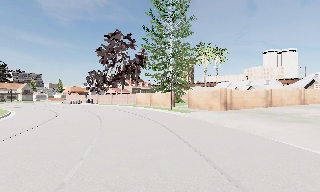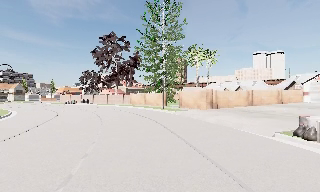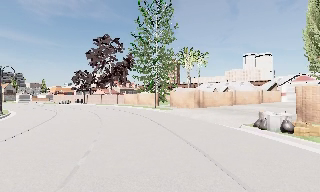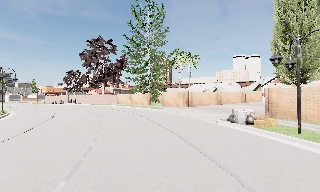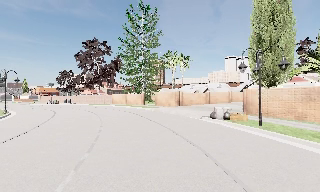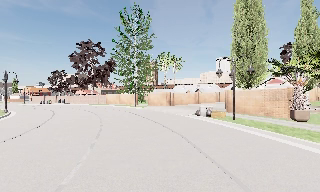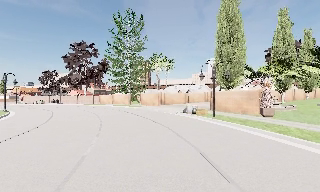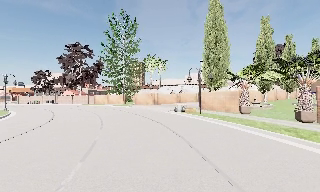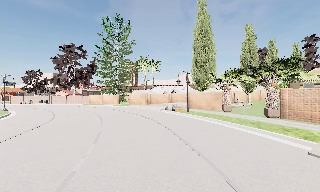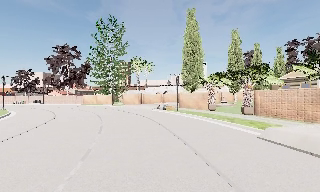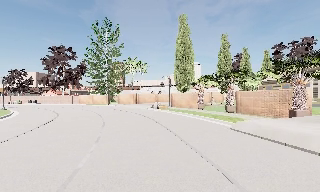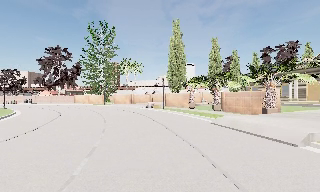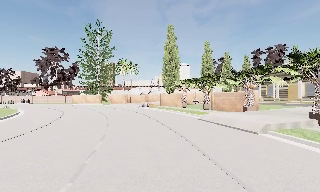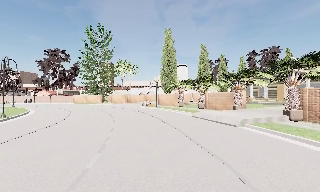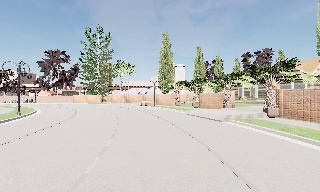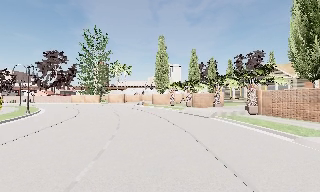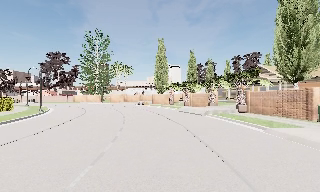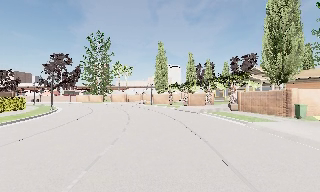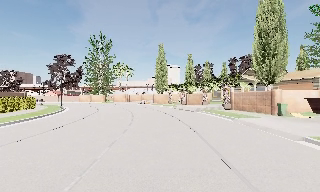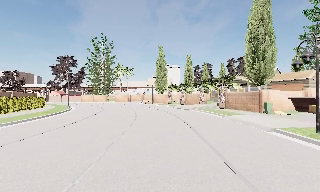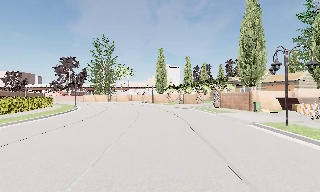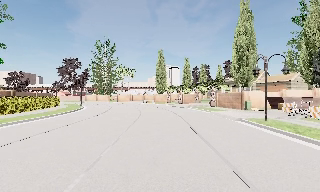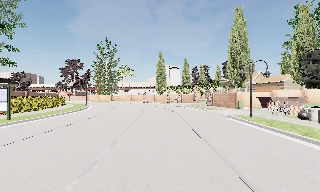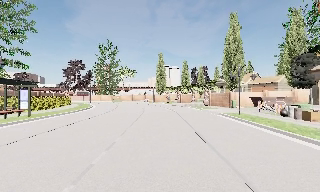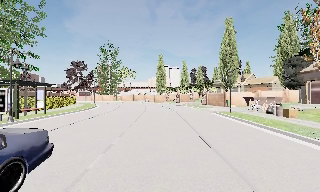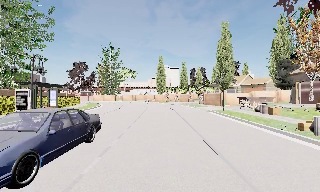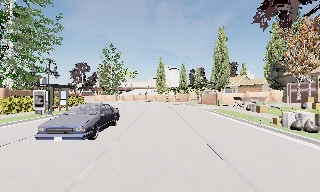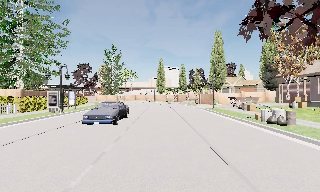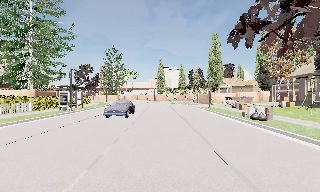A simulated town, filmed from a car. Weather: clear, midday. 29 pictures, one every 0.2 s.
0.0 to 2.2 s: The scene slides to the left, as the camera pans about 25 degrees to its right. It travels backward, about 19 m, so what stands in front gets smaller.
2.2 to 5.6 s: The camera travels backward, about 30 m, so what stands in front gets smaller.
The film runs backward here.
